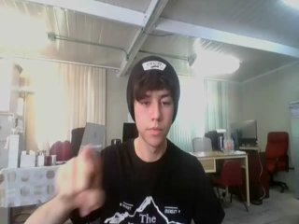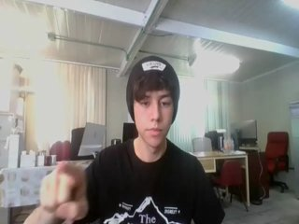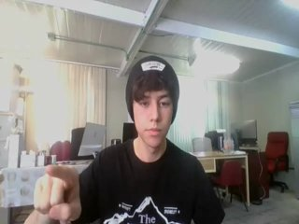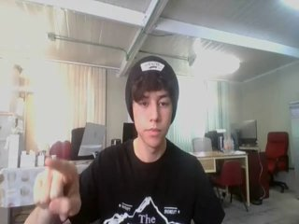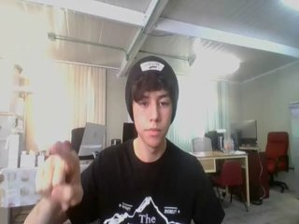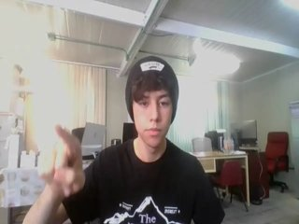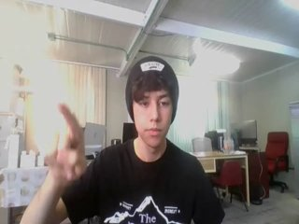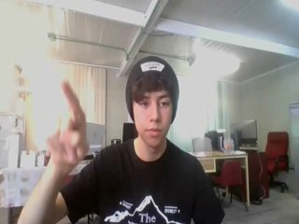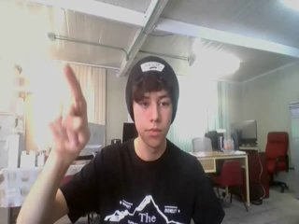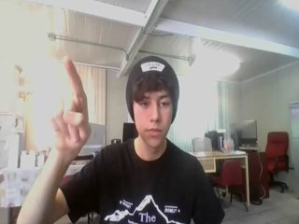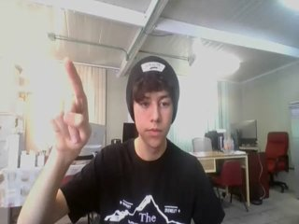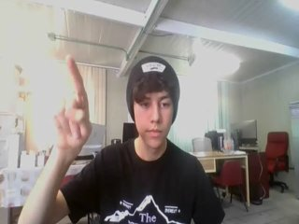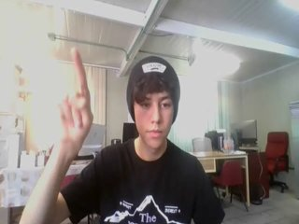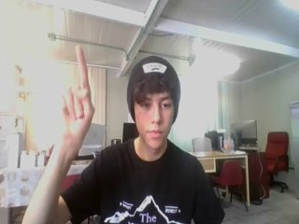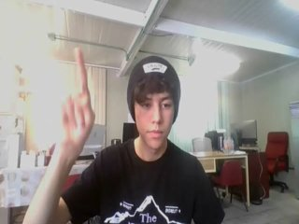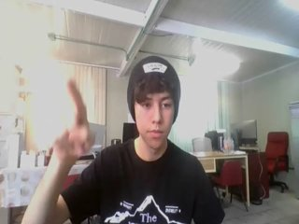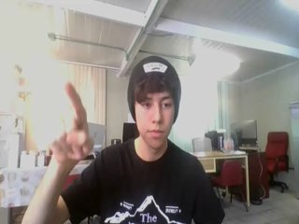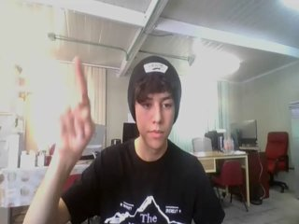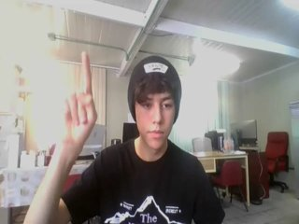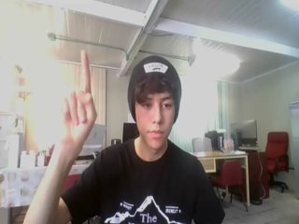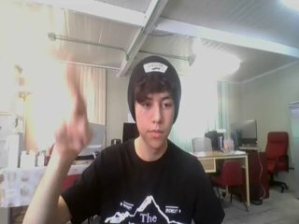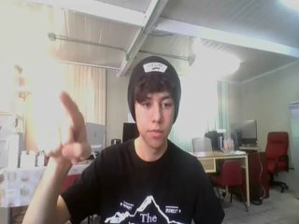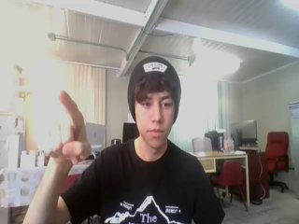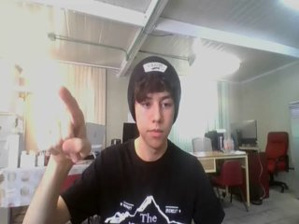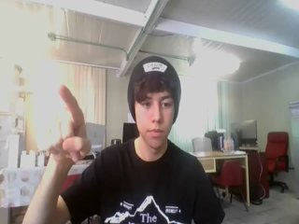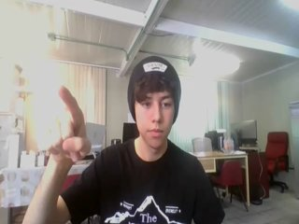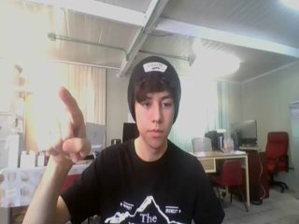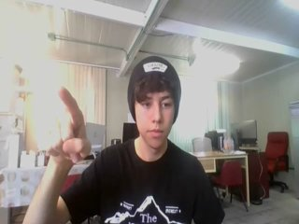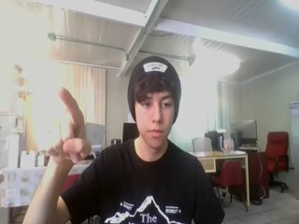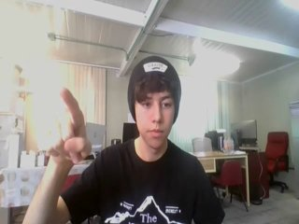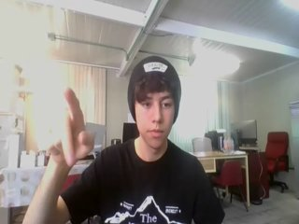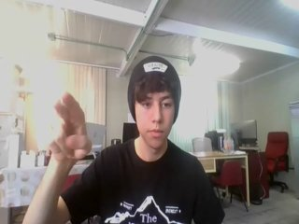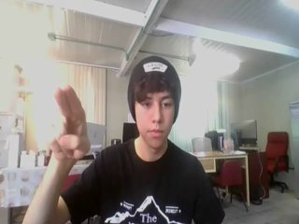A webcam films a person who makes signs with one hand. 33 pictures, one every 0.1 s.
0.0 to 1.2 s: Pointing with one finger.
1.3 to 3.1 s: Double click with one finger.
